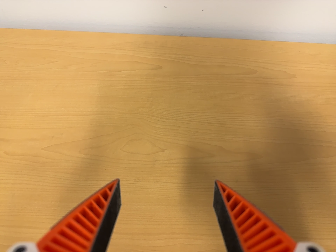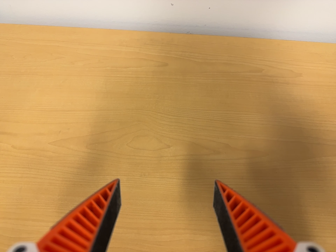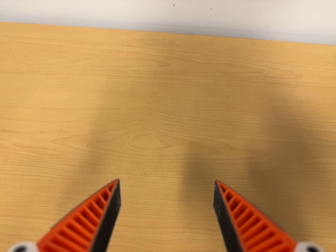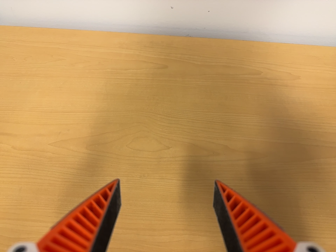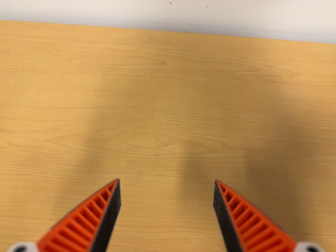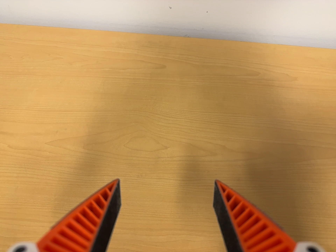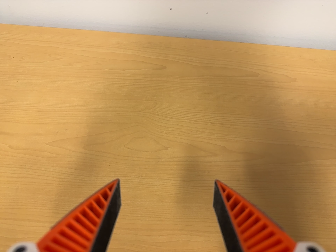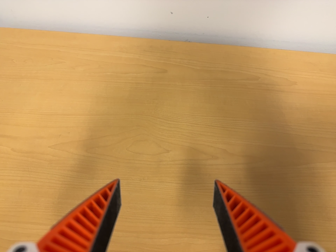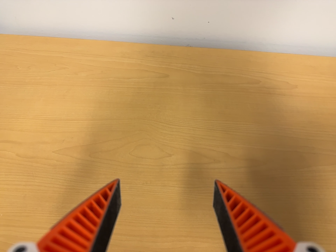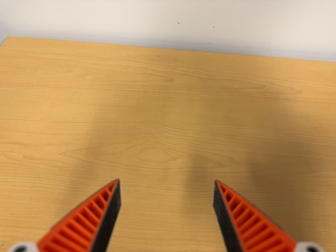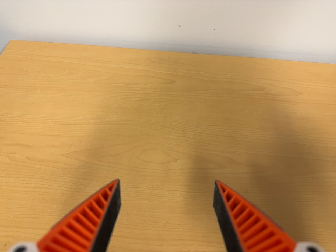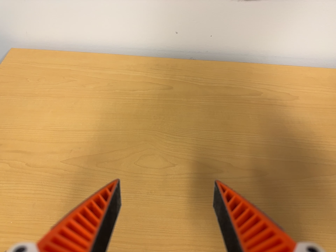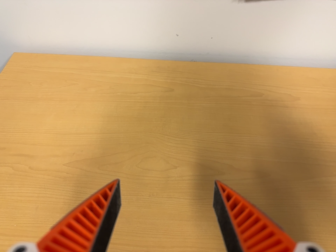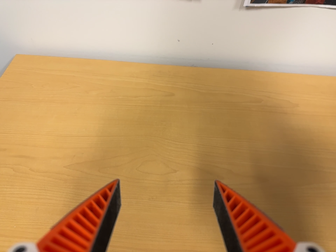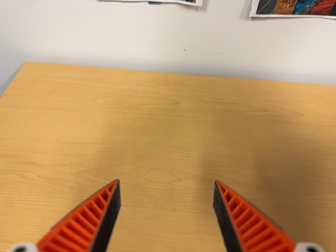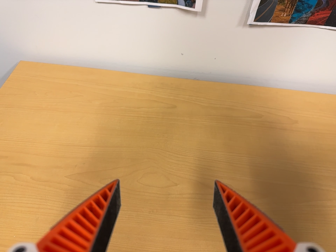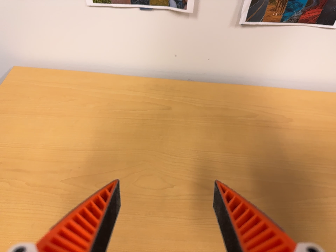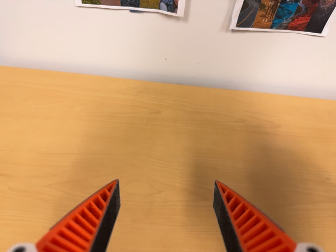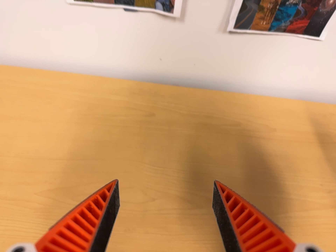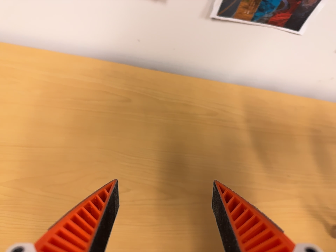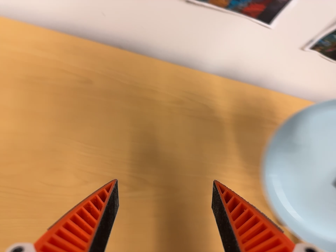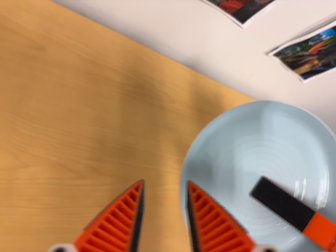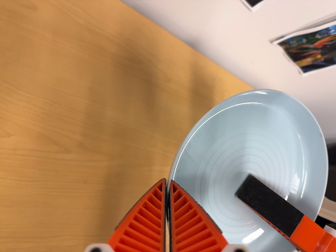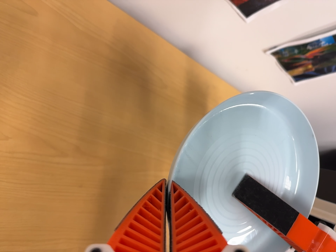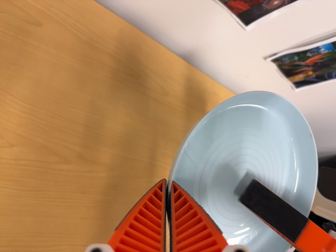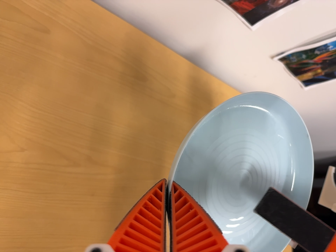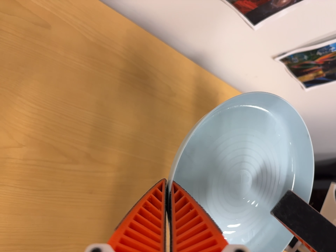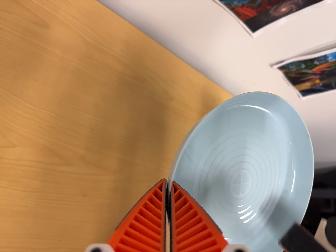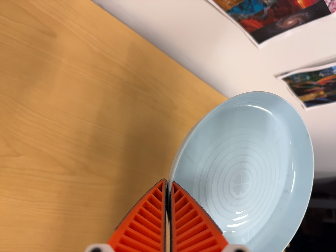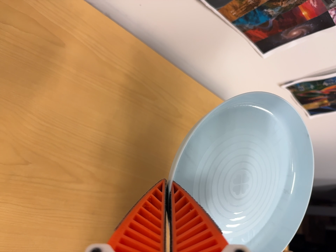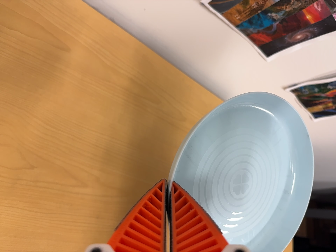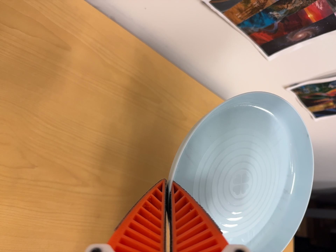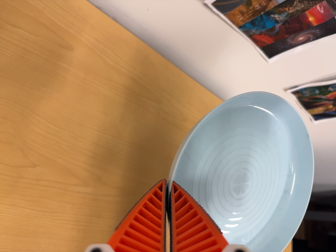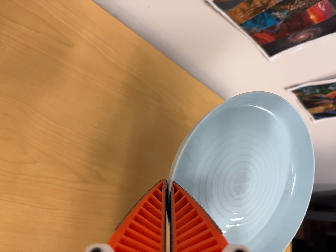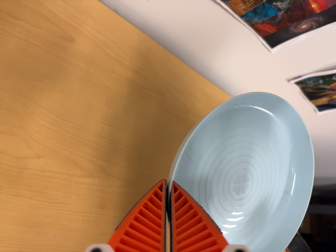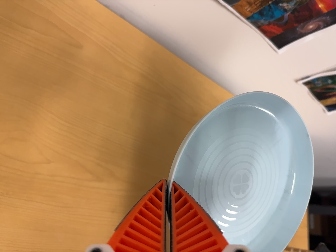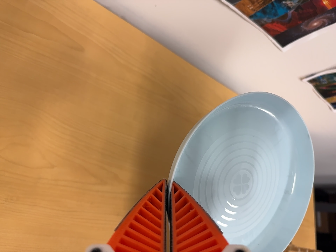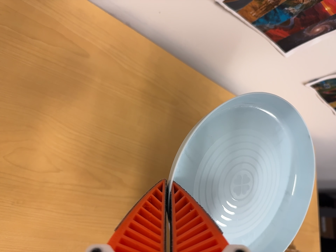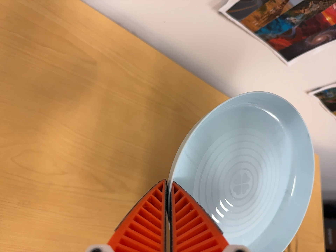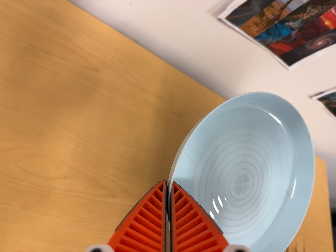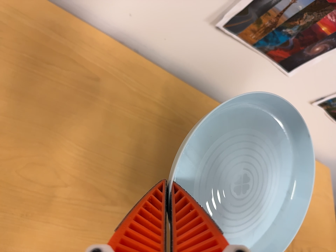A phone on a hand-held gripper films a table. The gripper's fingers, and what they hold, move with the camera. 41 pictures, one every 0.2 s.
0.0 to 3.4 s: The camera shifts only a little, or ends up much as it began.
3.4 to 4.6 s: The camera pans to its right by about 35 degrees. It travels toward the top of its view, forward and to its left, about 14 cm. Its aim tips toward the bottom of its view by about 25 degrees. It rolls about its line of sight by about 20 degrees, and the scene rotates clockwise.
4.6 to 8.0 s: The camera pans to its left by about 10 degrees. Its aim tips toward the top of its view by about 10 degrees, and the scene shifts downward.
The film runs backward here.
